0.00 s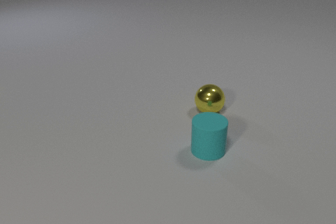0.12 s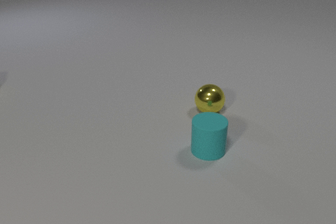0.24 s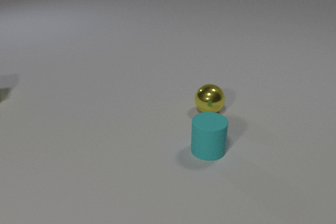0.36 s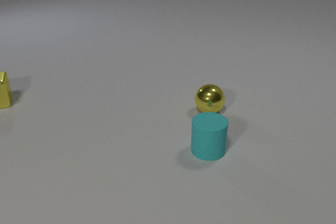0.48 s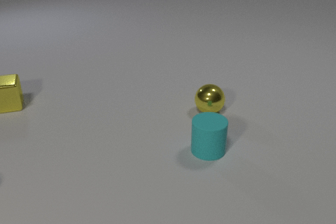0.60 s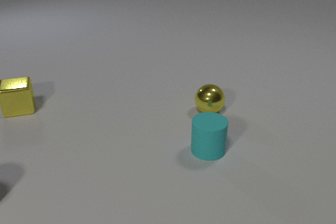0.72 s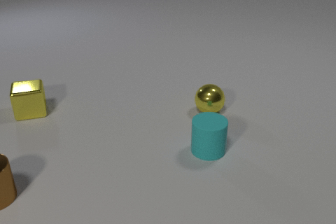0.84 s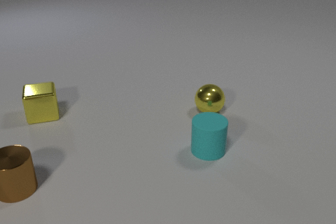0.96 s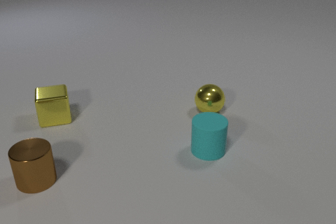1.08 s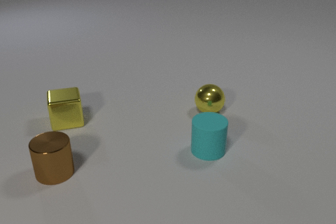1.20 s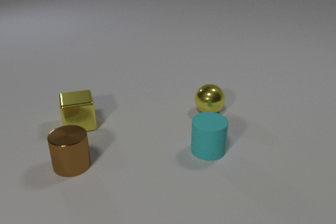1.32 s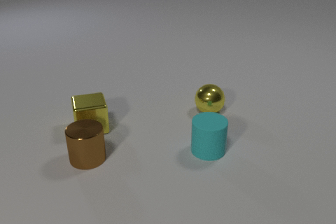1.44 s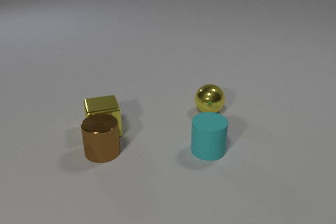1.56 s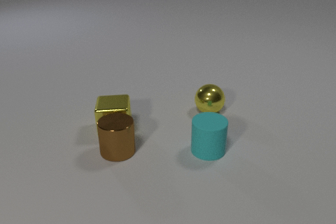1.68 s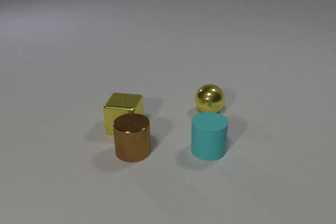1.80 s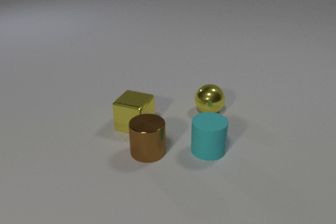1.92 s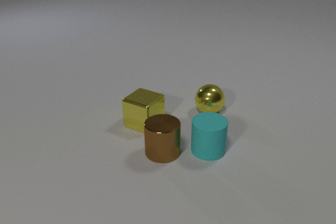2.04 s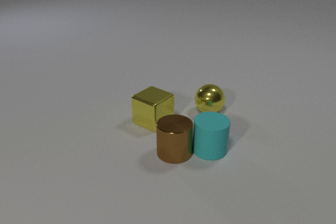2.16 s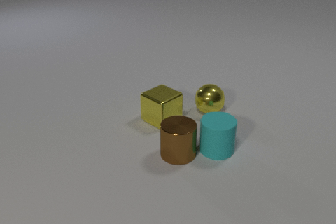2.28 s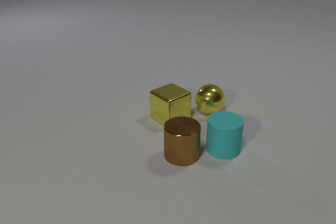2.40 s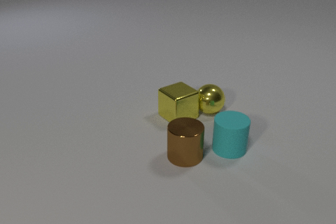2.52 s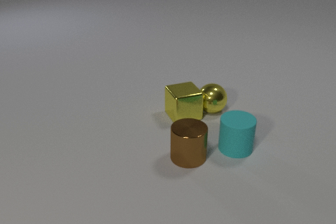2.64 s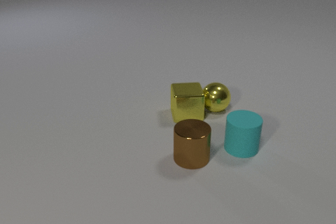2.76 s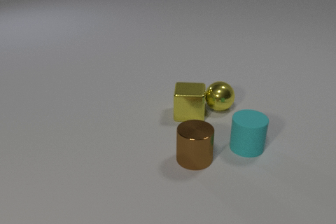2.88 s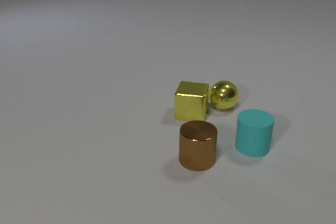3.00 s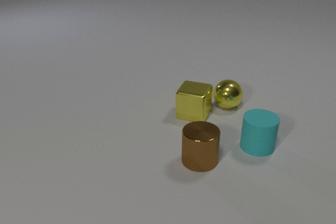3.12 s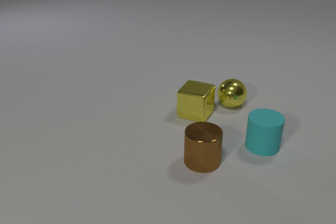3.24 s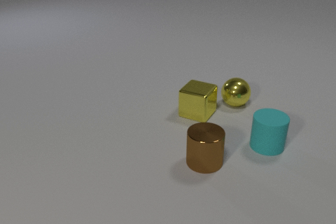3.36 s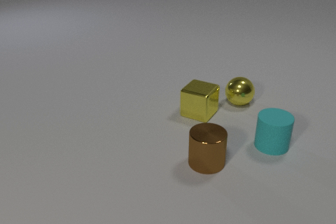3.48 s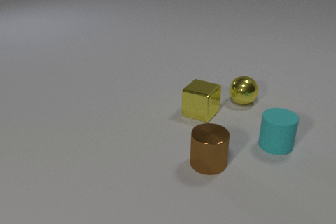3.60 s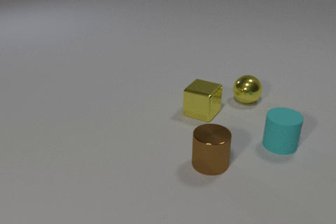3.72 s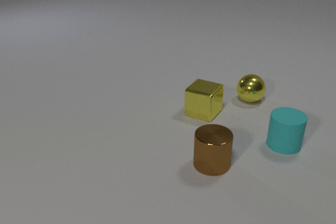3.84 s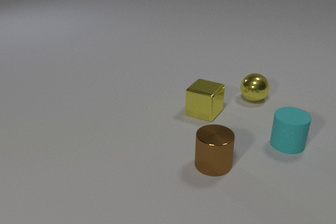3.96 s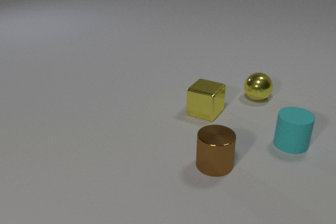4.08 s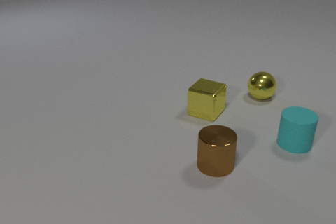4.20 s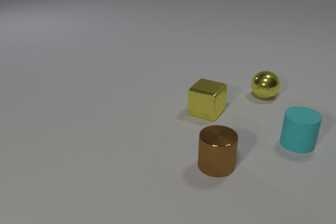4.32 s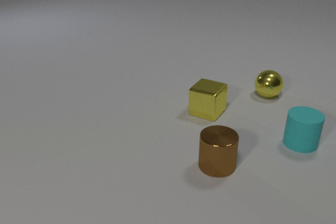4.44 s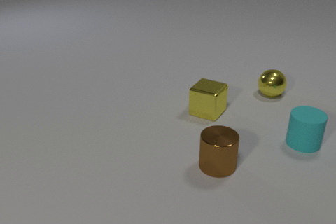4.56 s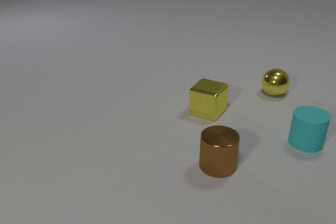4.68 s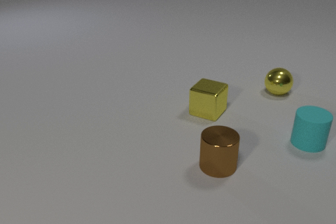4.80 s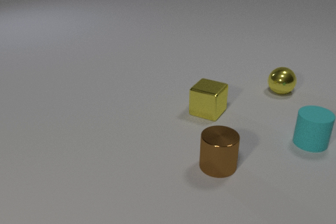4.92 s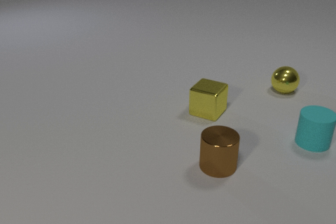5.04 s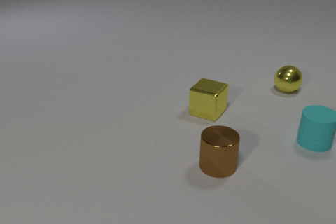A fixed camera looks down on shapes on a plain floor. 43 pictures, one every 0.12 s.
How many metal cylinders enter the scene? 1.
Are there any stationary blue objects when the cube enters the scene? no.
How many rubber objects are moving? 1.
0.00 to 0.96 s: The yellow metal cube comes in at the left edge, slides toward the camera and to the right. The brown metal cylinder comes in at the left edge, slides to the right.
0.96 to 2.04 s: The yellow metal cube slides to the right, spins so that its near face slides to the left, clockwise seen from above. The brown metal cylinder slides to the right. The yellow metal cube and the brown metal cylinder collide. The brown metal cylinder and the cyan rubber cylinder collide.
2.04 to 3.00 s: The yellow metal cube slides to the right, spins so that its near face slides to the left, clockwise seen from above. The brown metal cylinder slides to the right and toward the camera. The yellow metal sphere rolls to the right and away from the camera. The cyan rubber cylinder slides to the right. The yellow metal cube and the yellow metal sphere collide.
3.00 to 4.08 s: The yellow metal cube slides to the right. The brown metal cylinder slides to the right. The yellow metal sphere rolls to the right and away from the camera. The cyan rubber cylinder slides to the right and away from the camera.
4.08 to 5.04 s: The yellow metal sphere rolls to the right and away from the camera. The cyan rubber cylinder slides to the right and away from the camera.
